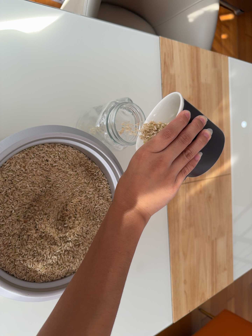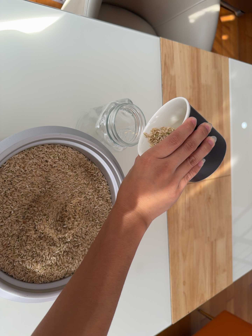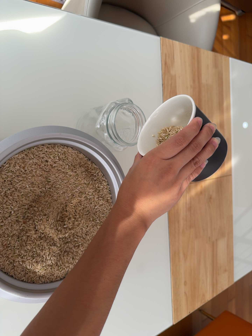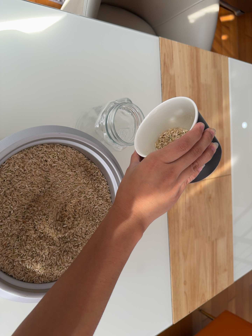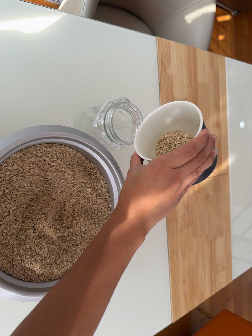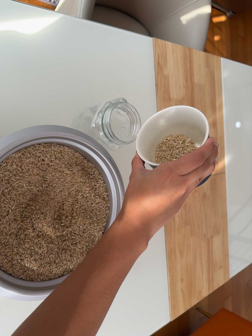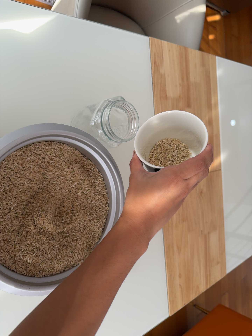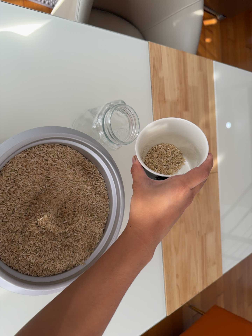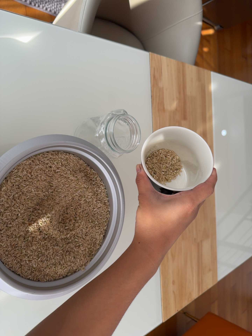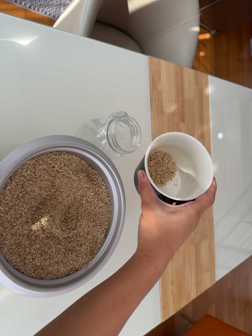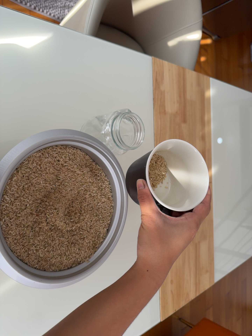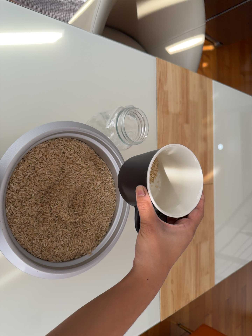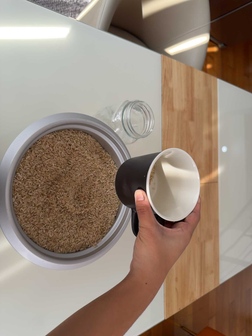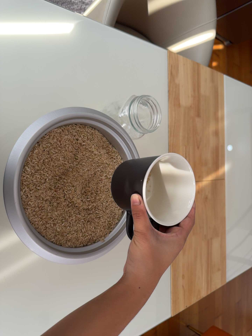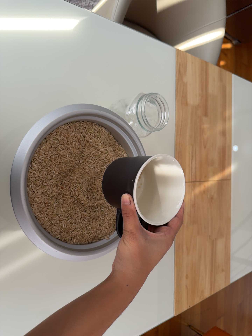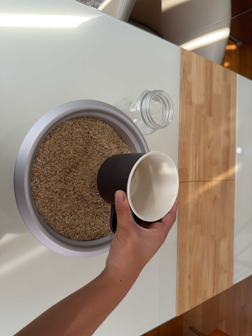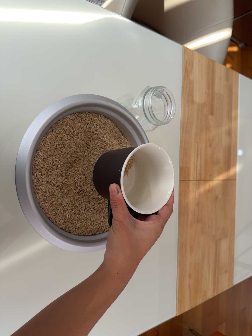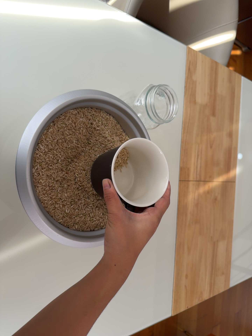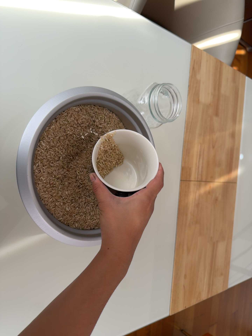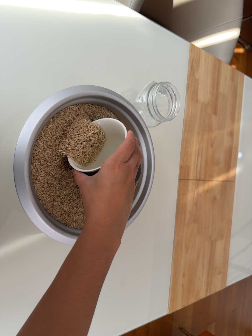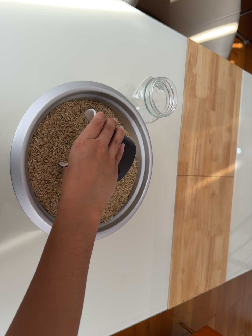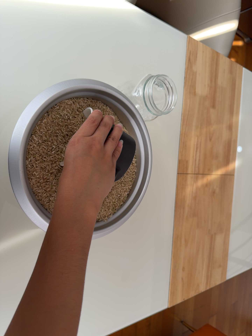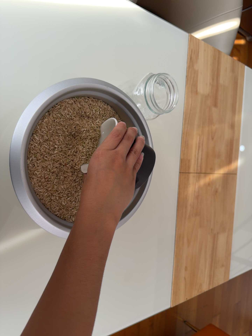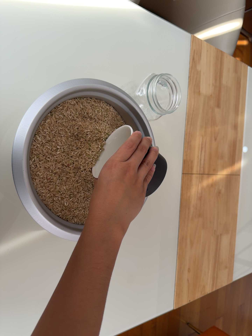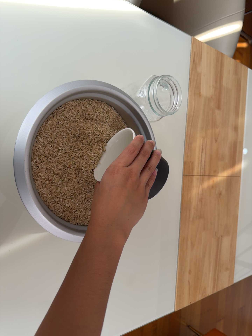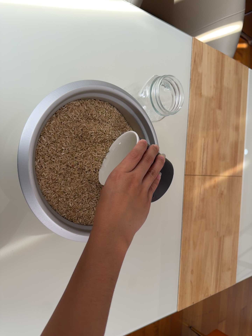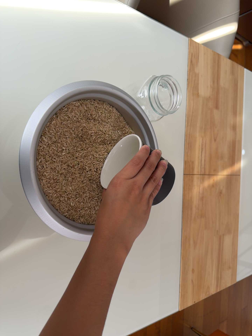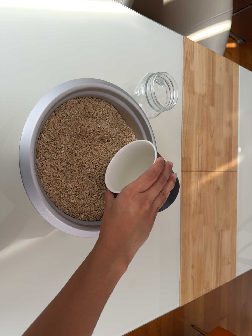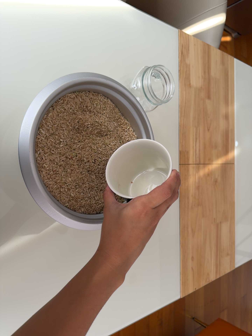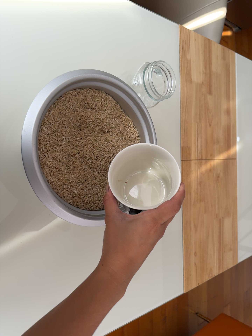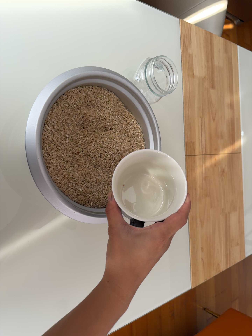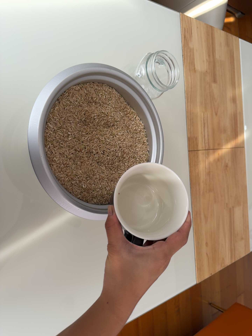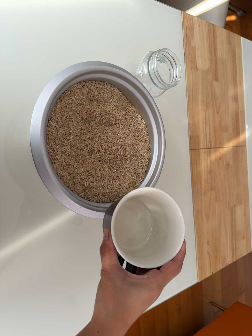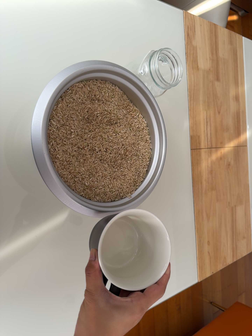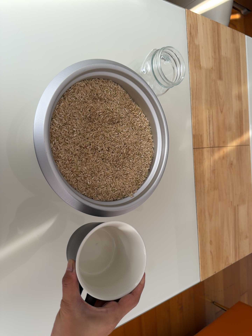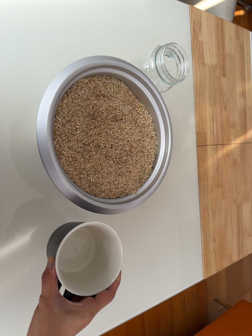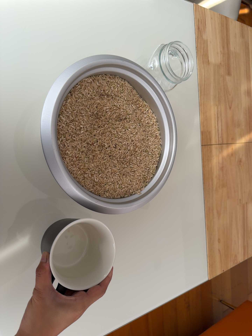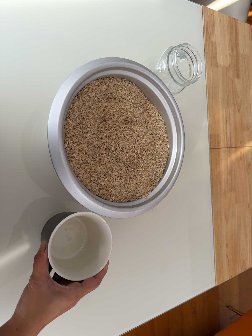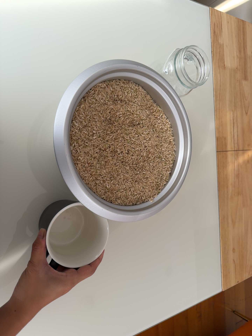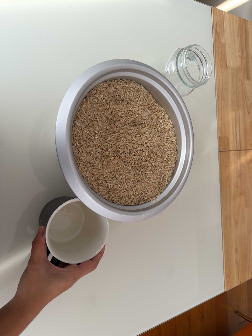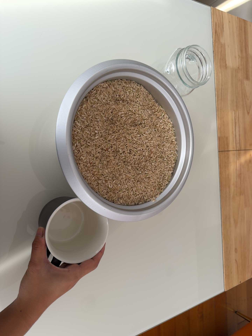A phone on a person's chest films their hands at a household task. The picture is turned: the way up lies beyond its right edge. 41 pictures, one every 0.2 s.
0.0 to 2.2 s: The camera travels backward, about 8 cm, so what stands in front gets smaller.
2.2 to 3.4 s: The camera travels toward the bottom of its view, about 5 cm, so close, fixed things drift upward.
3.4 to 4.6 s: The camera keeps its place and its aim.
4.6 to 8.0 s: The camera shifts only a little, or ends up much as it began.
The film runs backward here.
